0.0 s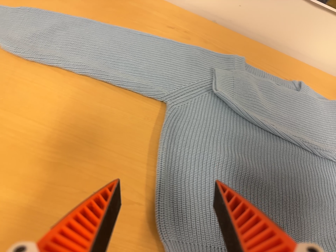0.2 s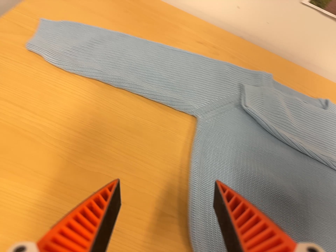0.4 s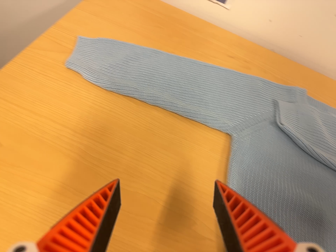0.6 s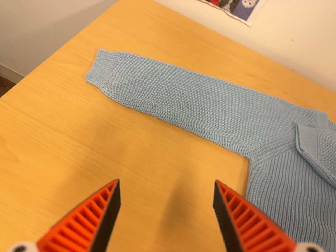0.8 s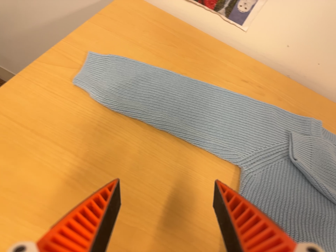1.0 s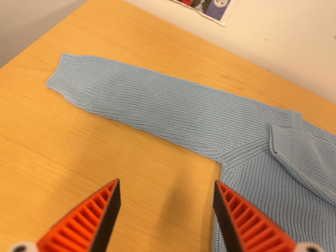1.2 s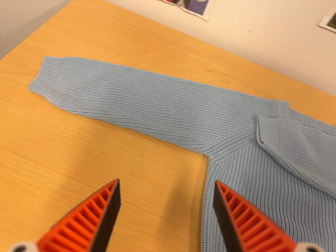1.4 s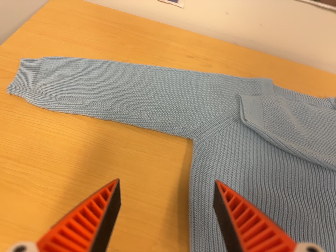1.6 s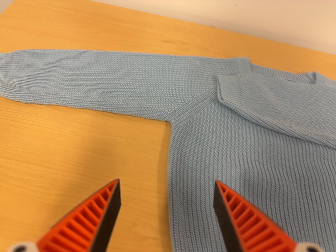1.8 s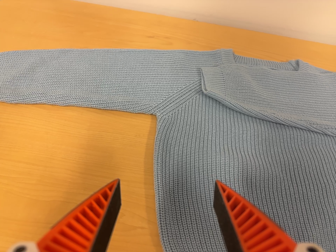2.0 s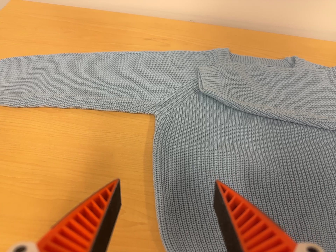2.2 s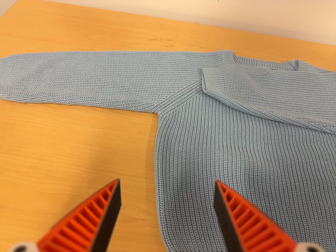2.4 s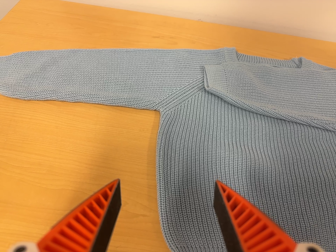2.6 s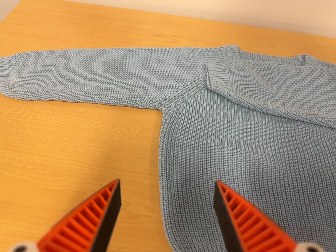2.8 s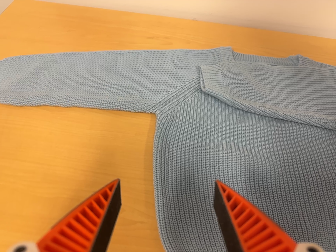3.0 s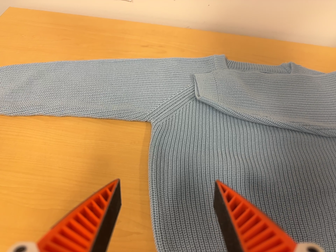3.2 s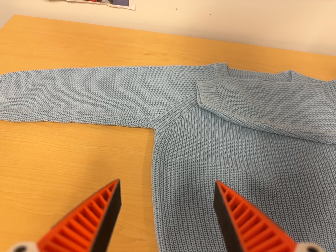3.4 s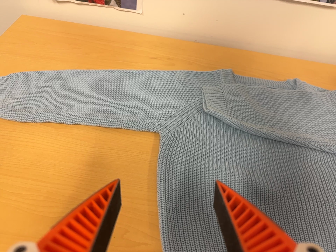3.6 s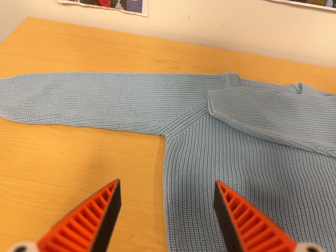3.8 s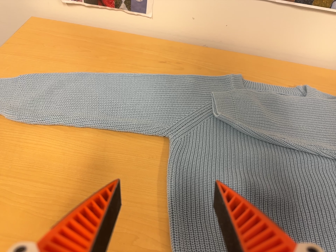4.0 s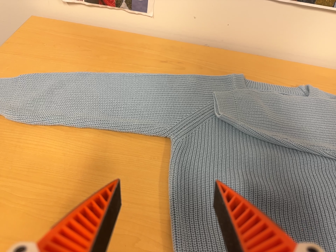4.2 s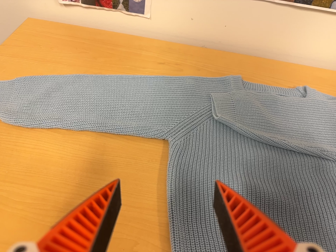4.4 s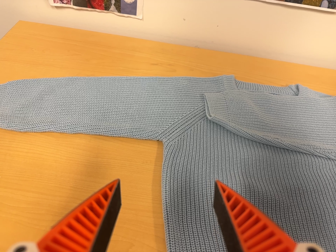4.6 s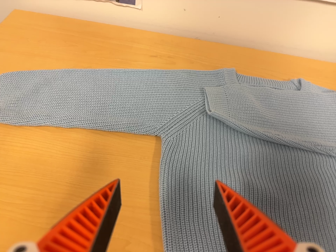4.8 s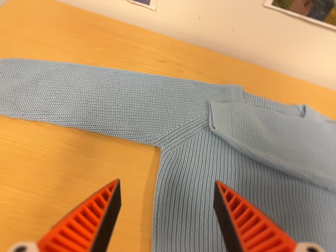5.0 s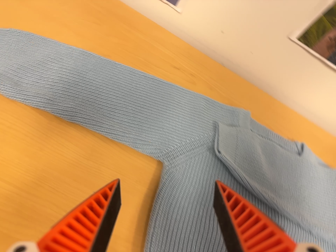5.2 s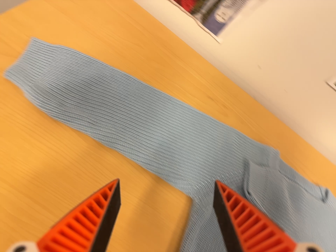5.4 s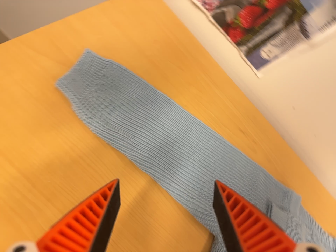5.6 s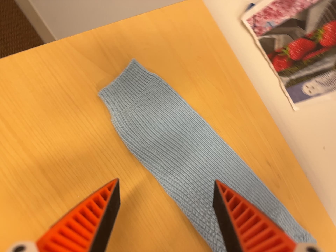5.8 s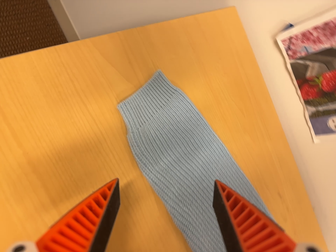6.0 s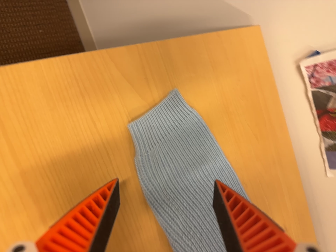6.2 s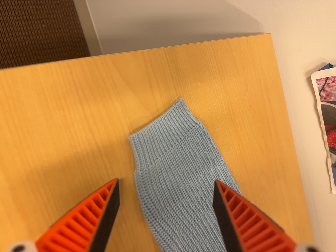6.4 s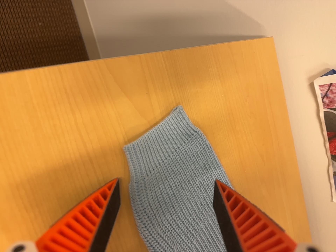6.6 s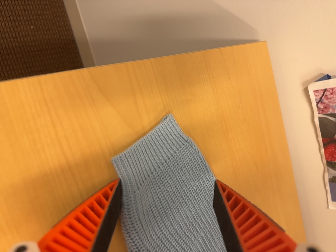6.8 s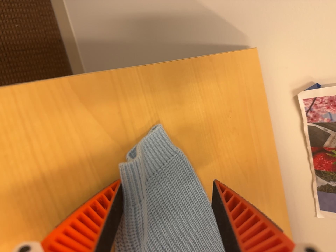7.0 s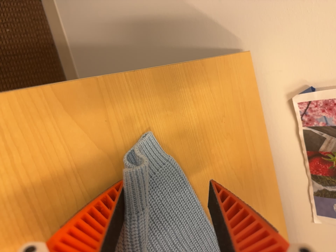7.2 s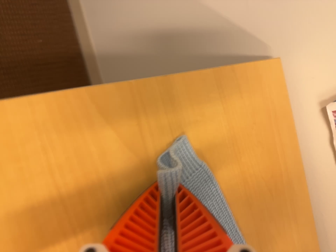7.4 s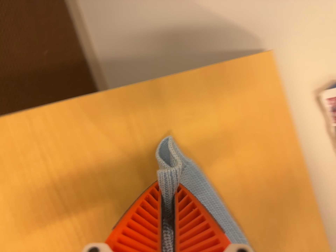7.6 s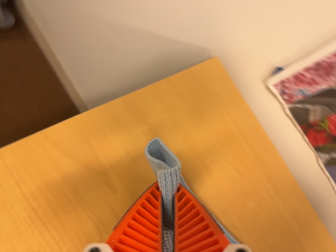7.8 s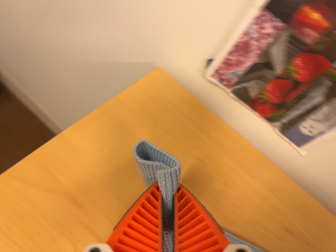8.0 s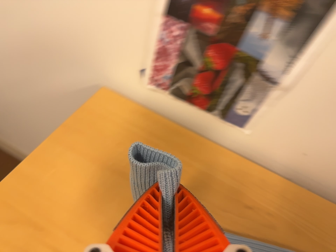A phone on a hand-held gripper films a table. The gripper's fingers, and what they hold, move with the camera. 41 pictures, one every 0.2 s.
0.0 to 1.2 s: The camera travels toward the top of its view, about 7 cm, so close, fixed things drift downward.
1.2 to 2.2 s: The camera travels to its right and toward the bottom of its view, about 12 cm, so close, fixed things drift to the left. It rolls about its line of sight by about 15 degrees, and the scene rotates counterclockwise.
2.2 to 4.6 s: The camera shifts only a little, or ends up much as it began.
4.6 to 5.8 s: The camera travels to its left and toward the top of its view, about 32 cm, so close, fixed things drift to the right. It rolls about its line of sight by about 55 degrees, and the scene rotates clockwise.
5.8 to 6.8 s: The camera travels forward and toward the top of its view, about 10 cm, so what stands in front looms larger. It rolls about its line of sight by about 10 degrees, and the scene rotates clockwise.
6.8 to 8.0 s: The camera pans to its left by about 10 degrees. It travels to its right and backward, about 26 cm, so close, fixed things drift to the left. Its aim tips toward the top of its view by about 15 degrees, and the scene shifts downward. It rolls about its line of sight by about 45 degrees, and the scene rotates counterclockwise.
The film runs forward here.
